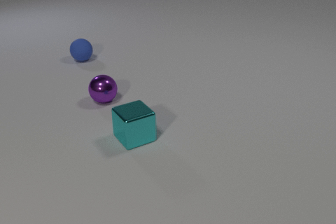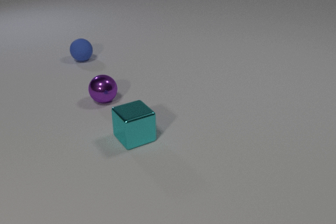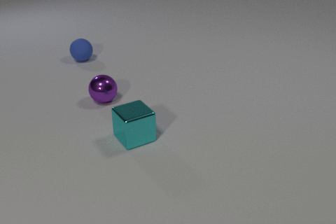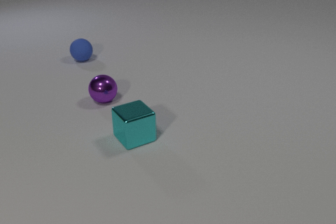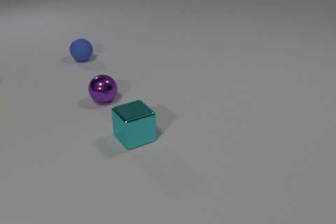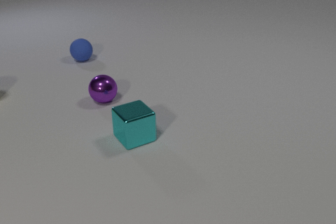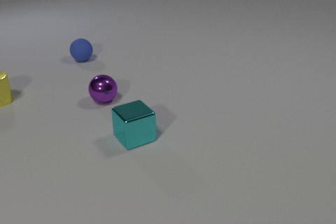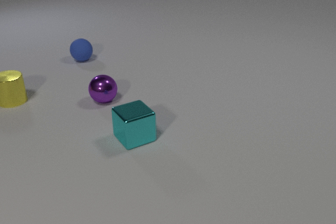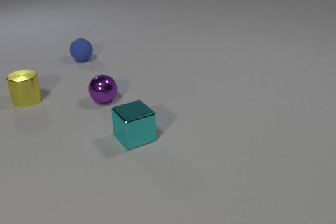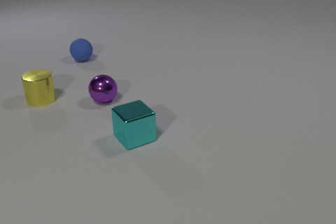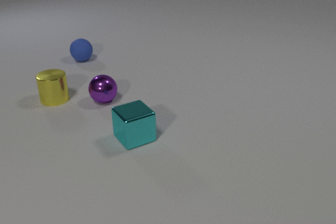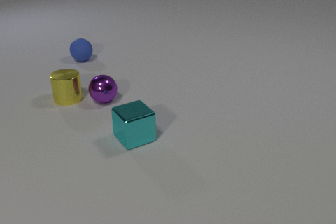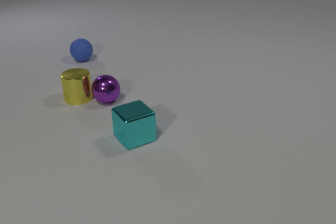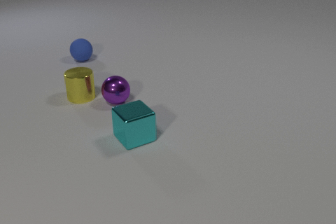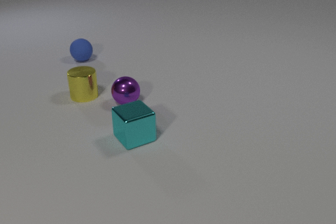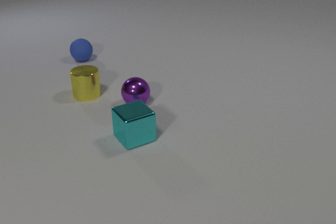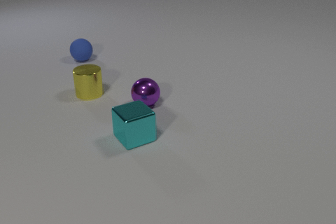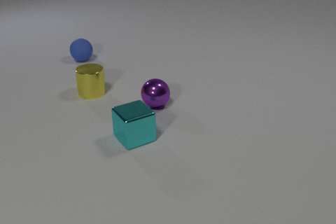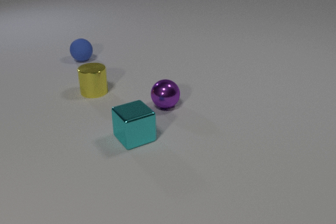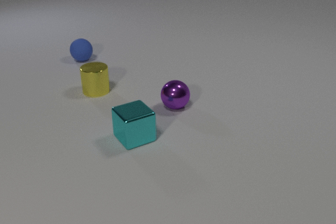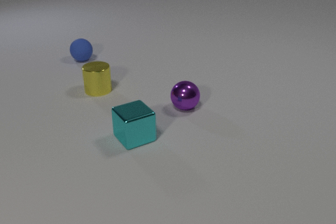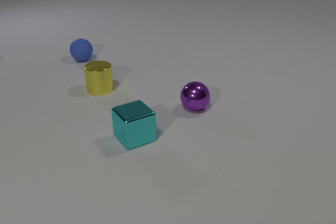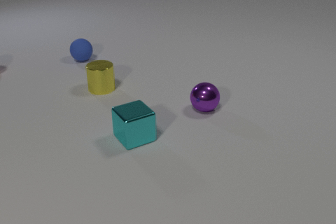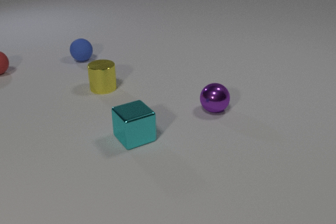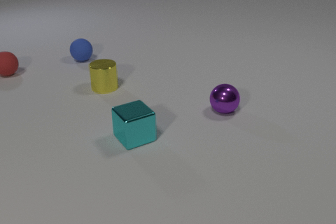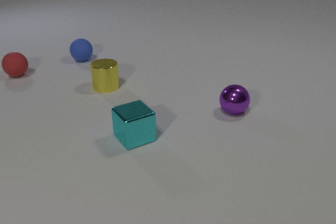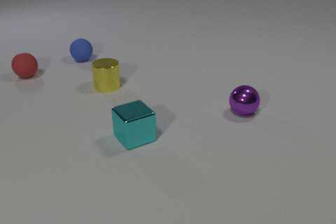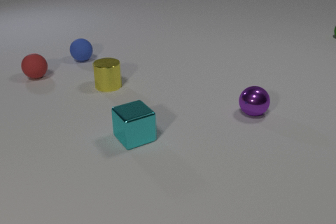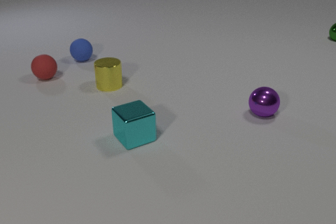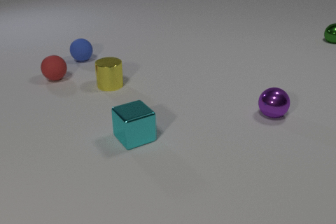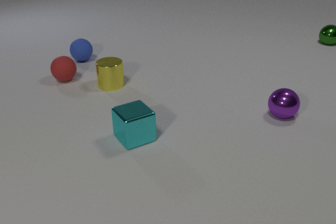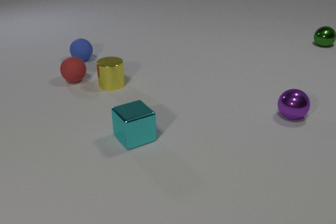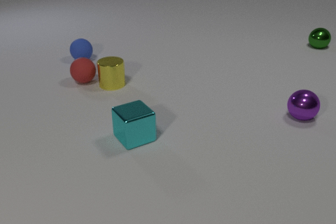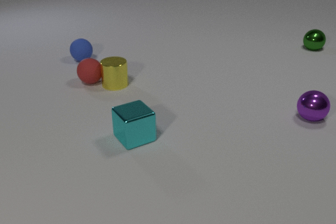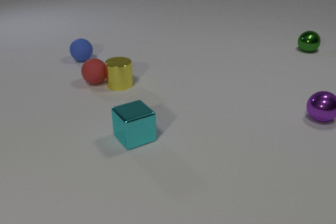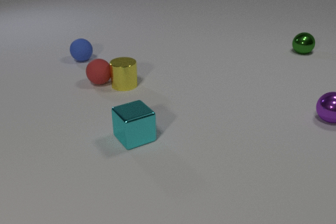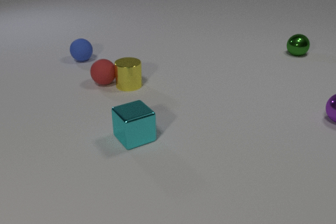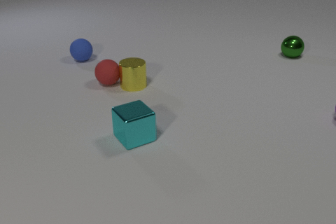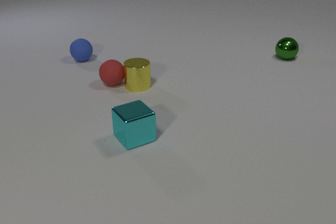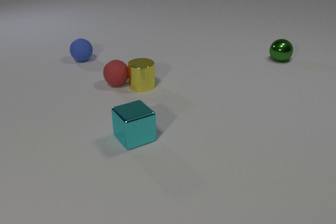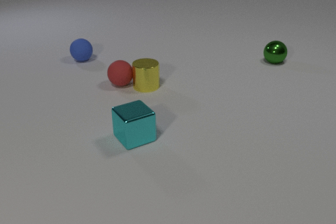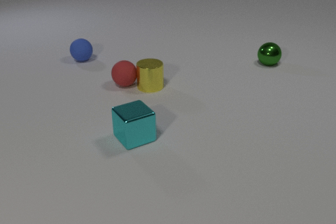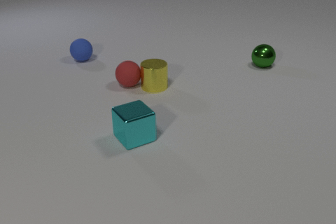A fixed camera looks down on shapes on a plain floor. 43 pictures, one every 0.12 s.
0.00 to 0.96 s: The yellow metal cylinder comes in at the left edge, slides to the right.
0.96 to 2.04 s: The yellow metal cylinder slides to the right. The purple metal sphere rolls to the right. The yellow metal cylinder and the purple metal sphere collide.
2.04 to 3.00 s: The yellow metal cylinder slides to the right and away from the camera. The purple metal sphere rolls to the right. The red rubber sphere comes in at the left edge, rolls to the right and toward the camera.
3.00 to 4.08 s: The yellow metal cylinder slides to the right. The purple metal sphere rolls to the right. The red rubber sphere rolls to the right and toward the camera. The green metal sphere comes in at the right edge, rolls toward the camera and to the left. The yellow metal cylinder and the red rubber sphere collide.
4.08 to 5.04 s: The yellow metal cylinder slides to the right. The purple metal sphere rolls to the right, leaves at the right edge. The red rubber sphere rolls to the right. The green metal sphere rolls toward the camera and to the left.
Are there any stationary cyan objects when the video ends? yes.
What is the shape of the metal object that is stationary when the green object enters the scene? cube.
How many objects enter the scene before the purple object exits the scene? 3.
